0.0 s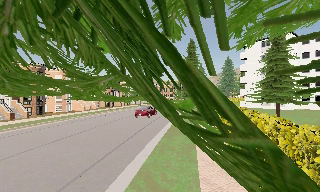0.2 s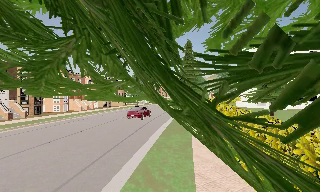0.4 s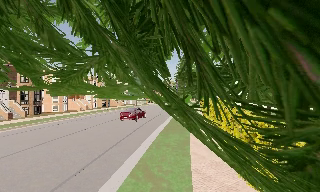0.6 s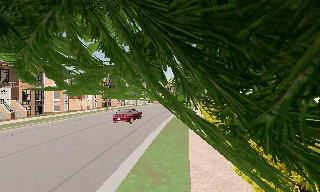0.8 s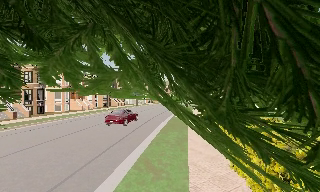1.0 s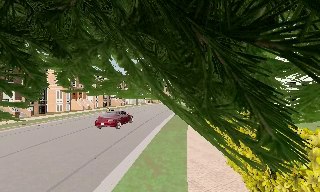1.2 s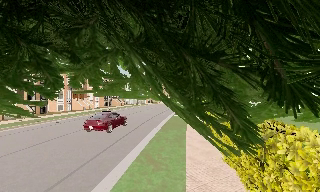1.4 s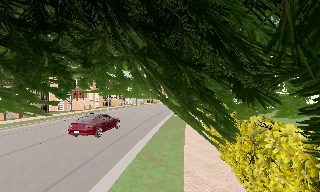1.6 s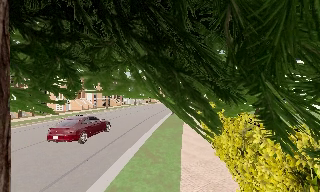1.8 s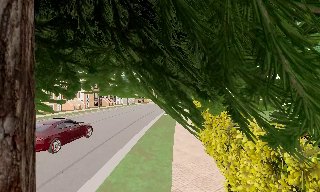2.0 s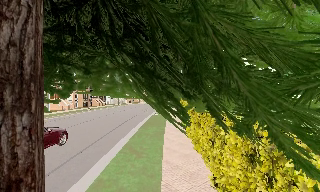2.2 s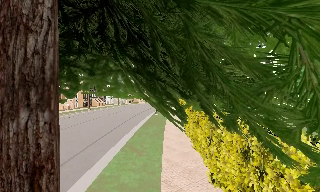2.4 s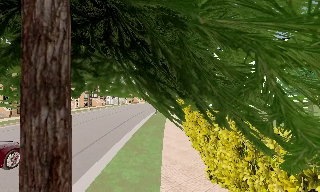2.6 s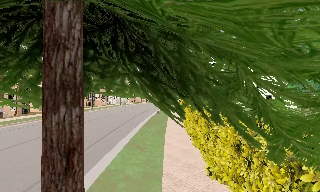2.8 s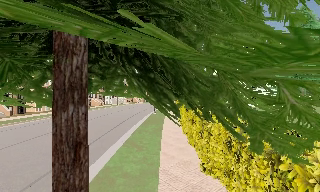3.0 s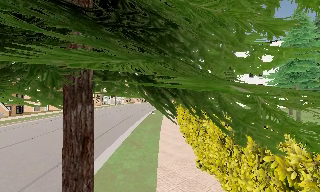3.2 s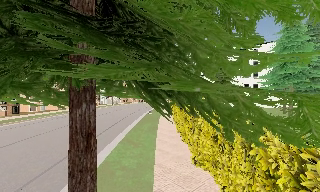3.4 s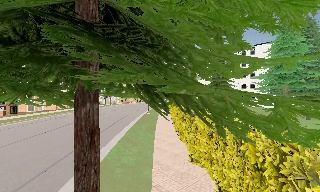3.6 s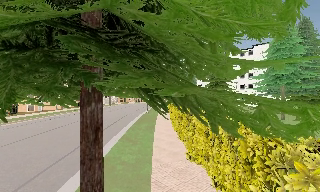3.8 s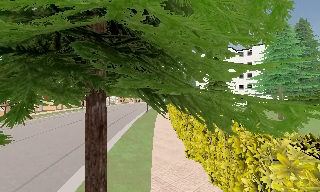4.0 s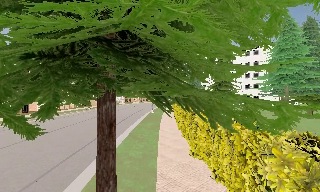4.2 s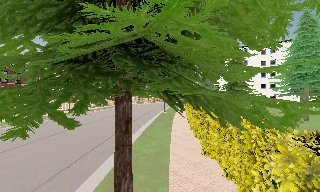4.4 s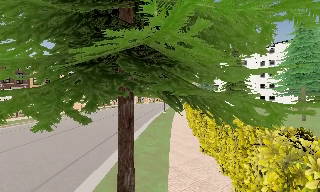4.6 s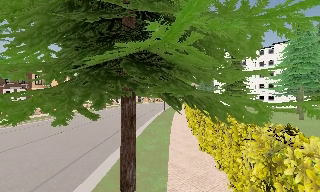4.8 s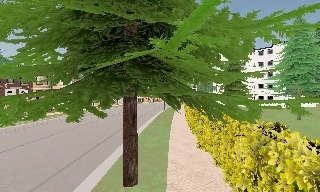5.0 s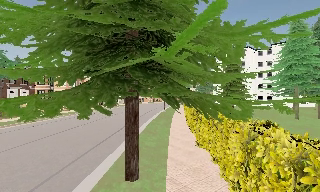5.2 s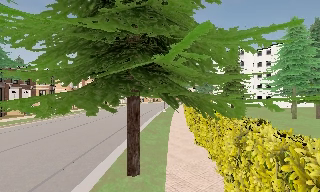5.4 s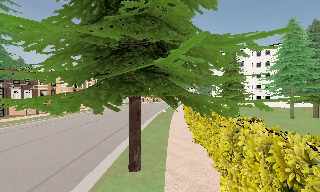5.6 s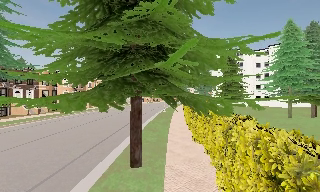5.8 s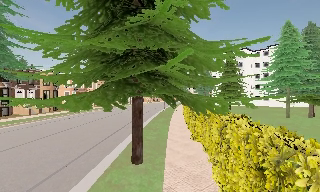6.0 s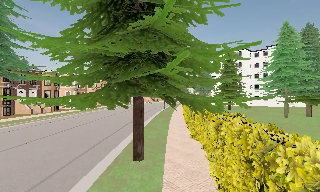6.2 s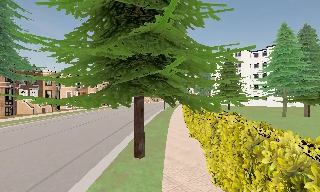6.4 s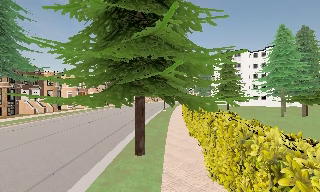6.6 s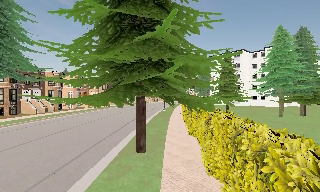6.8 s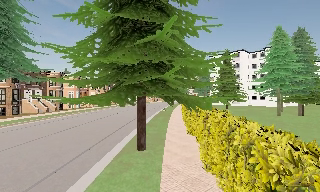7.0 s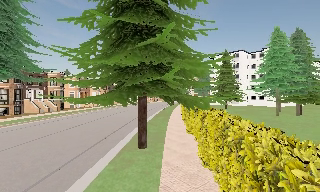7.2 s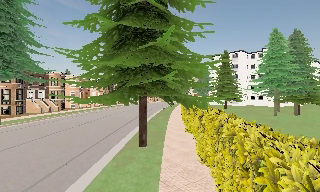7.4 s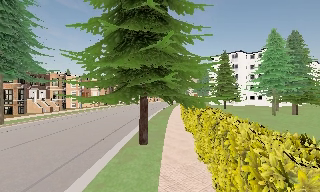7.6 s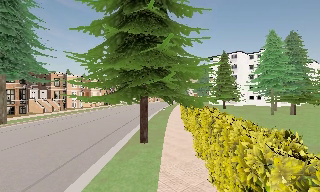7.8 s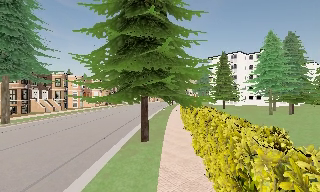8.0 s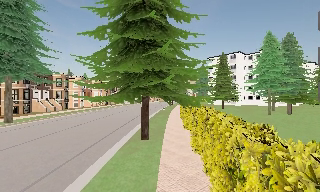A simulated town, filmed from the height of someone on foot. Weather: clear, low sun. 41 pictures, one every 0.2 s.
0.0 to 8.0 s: The camera travels backward, about 11 m, so what stands in front gets smaller.
The film runs backward here.
